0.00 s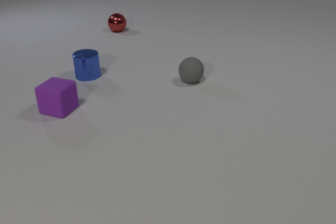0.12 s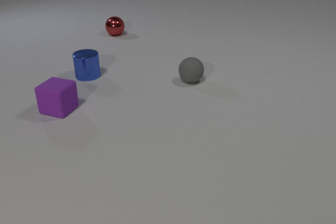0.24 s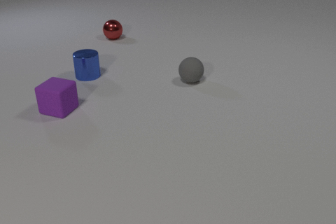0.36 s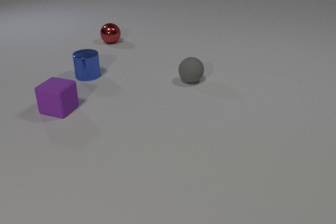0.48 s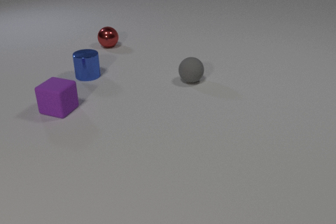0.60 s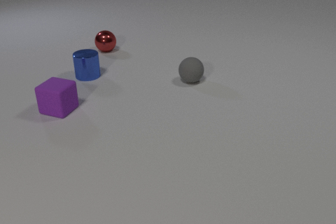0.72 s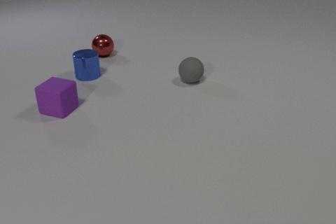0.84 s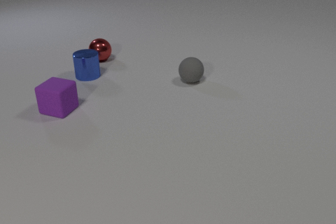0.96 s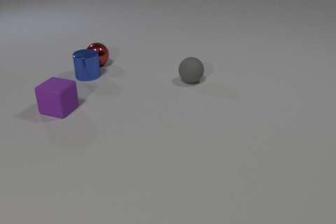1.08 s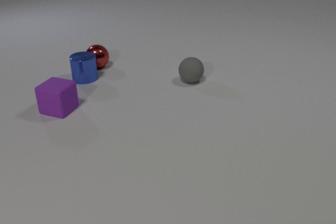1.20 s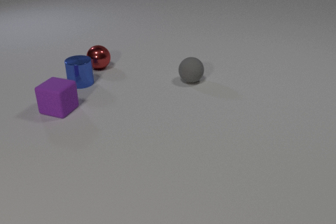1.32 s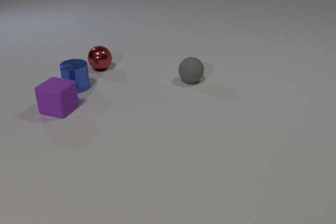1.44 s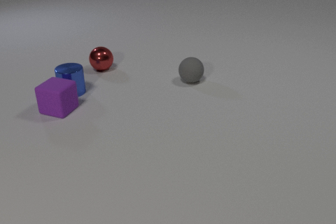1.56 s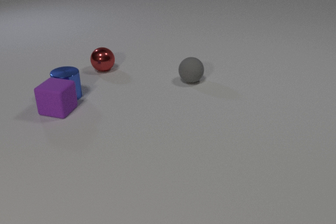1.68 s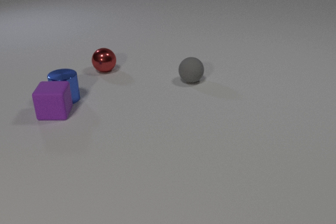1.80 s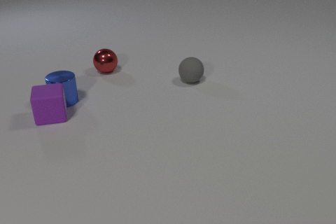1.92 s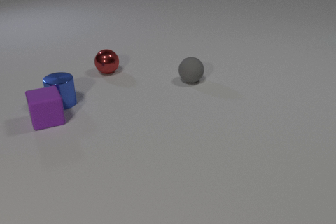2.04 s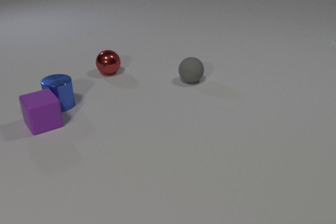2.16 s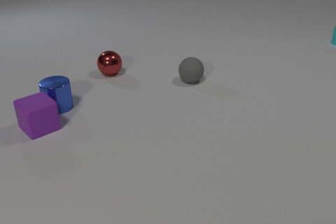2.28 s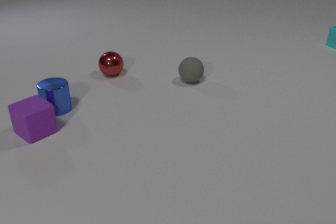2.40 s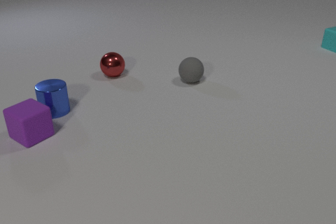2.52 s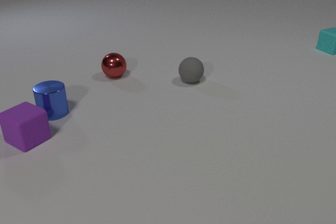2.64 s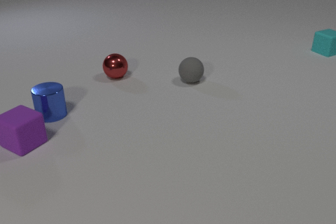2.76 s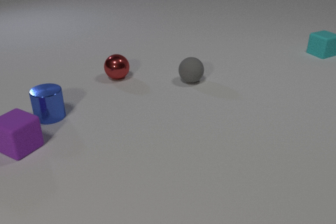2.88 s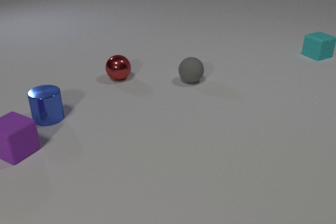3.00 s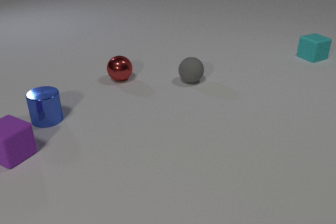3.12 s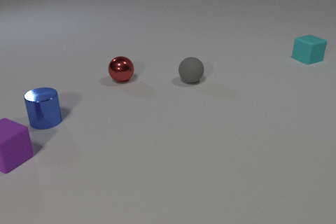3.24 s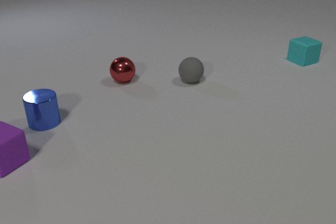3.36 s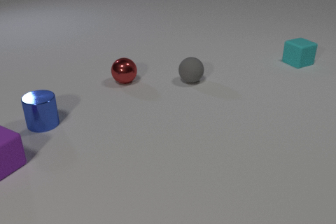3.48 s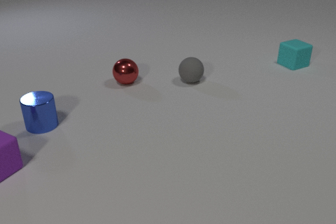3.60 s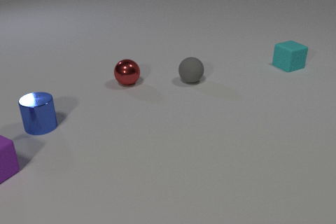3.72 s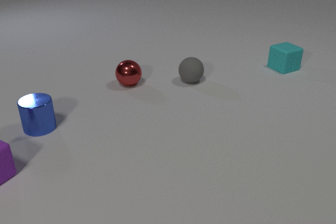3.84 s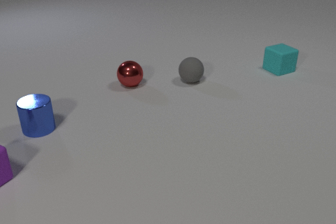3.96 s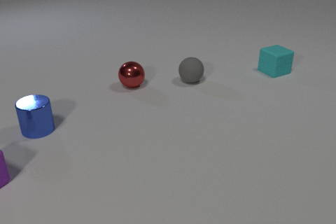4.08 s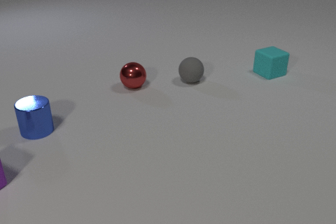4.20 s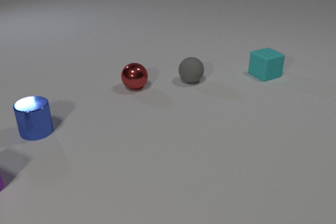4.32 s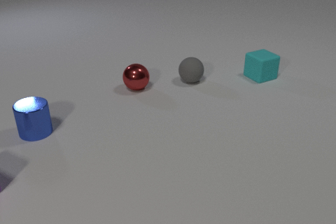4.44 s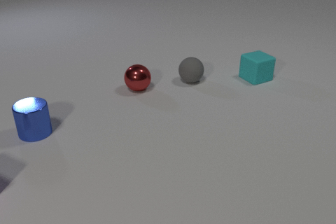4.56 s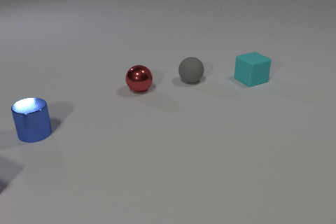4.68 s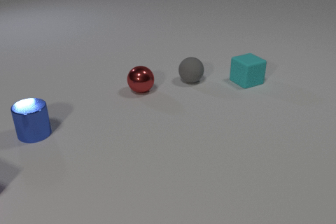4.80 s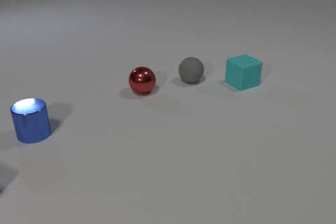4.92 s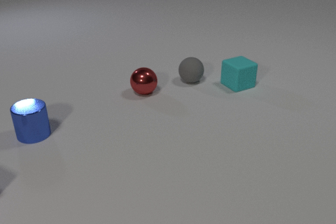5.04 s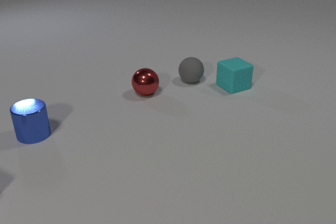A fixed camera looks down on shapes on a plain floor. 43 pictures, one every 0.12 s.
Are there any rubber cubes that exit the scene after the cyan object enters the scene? yes.
What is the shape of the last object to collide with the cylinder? cube.
How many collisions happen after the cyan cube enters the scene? 0.
0.00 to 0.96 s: The red metal sphere rolls toward the camera.
0.96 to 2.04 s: The red metal sphere rolls toward the camera and to the right. The blue metal cylinder slides toward the camera and to the left. The purple rubber cube slides toward the camera and to the left, spins counterclockwise seen from above by about 60 degrees, its near face sliding to the right. The red metal sphere and the blue metal cylinder collide. The blue metal cylinder and the purple rubber cube collide.
2.04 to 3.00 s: The red metal sphere rolls toward the camera and to the right. The blue metal cylinder slides toward the camera and to the left. The cyan rubber cube slides toward the camera and to the left. The purple rubber cube slides toward the camera and to the left, spins counterclockwise seen from above by about 30 degrees, its near face sliding to the right.
3.00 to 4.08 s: The red metal sphere rolls toward the camera and to the right. The blue metal cylinder slides toward the camera and to the left. The cyan rubber cube slides toward the camera and to the left. The purple rubber cube slides toward the camera and to the left.
4.08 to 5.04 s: The red metal sphere rolls toward the camera and to the right. The blue metal cylinder moves, and ends about where it began. The cyan rubber cube slides toward the camera and to the left. The purple rubber cube leaves at the left edge.
